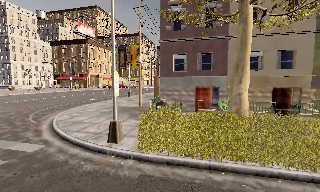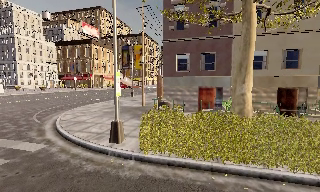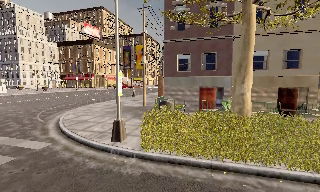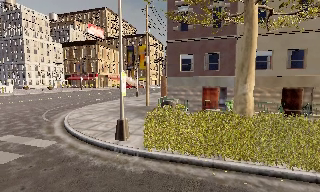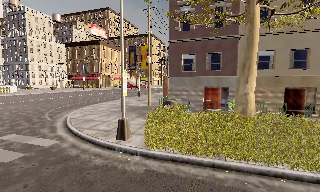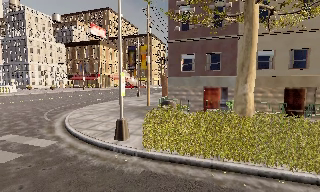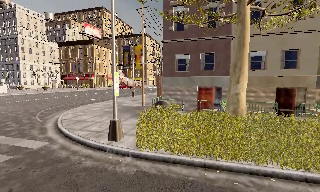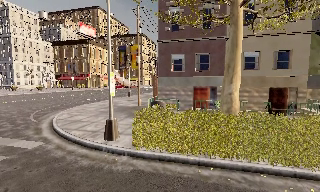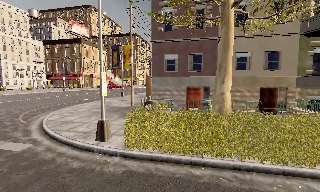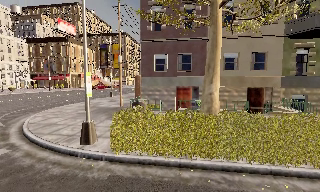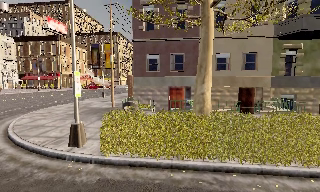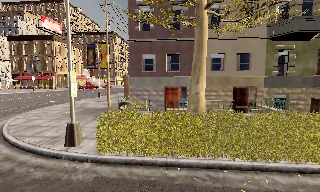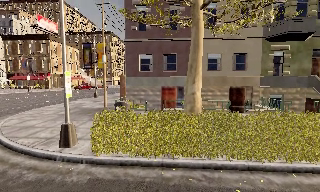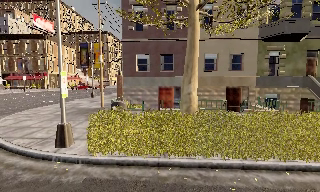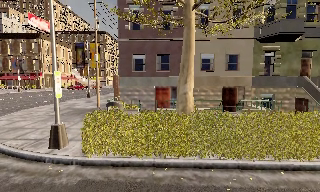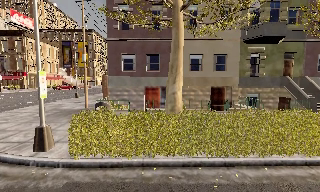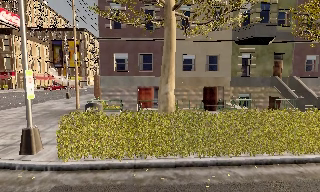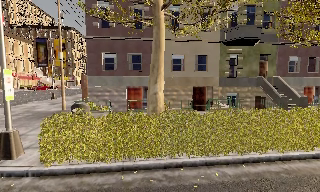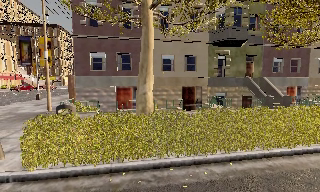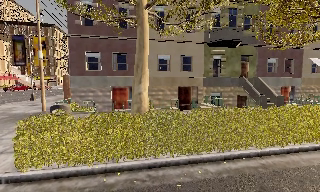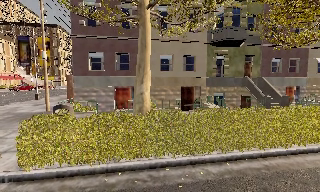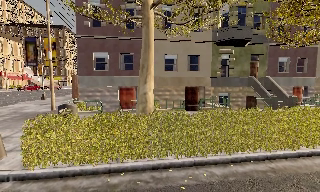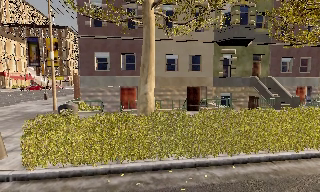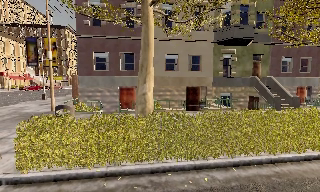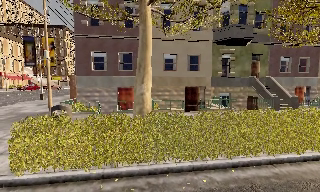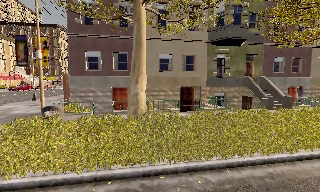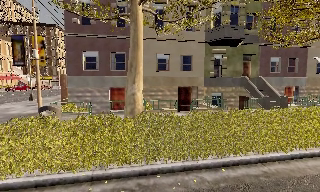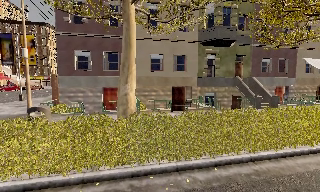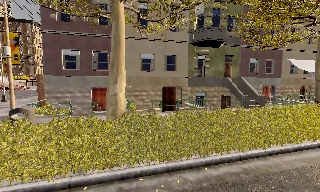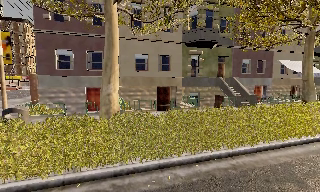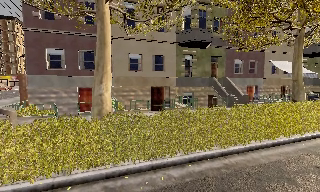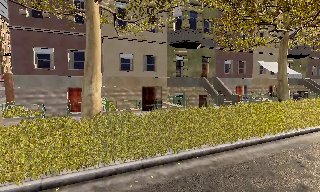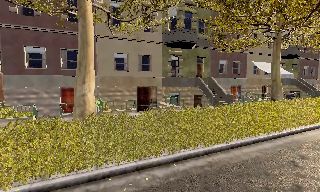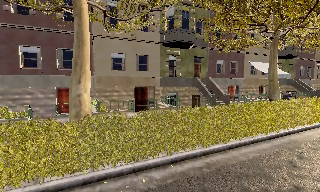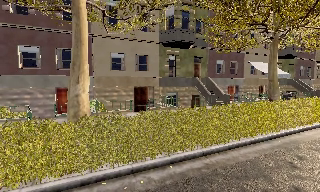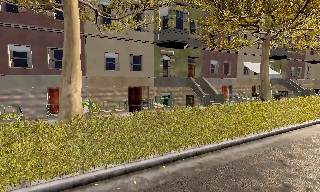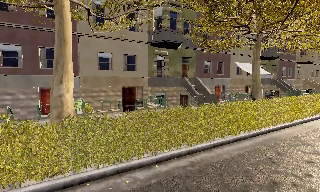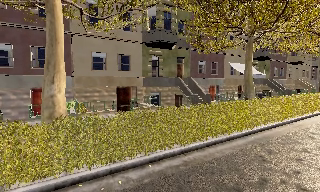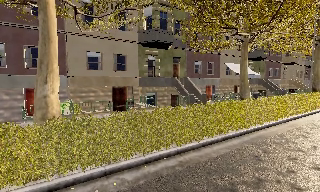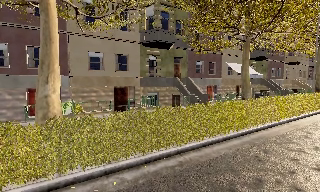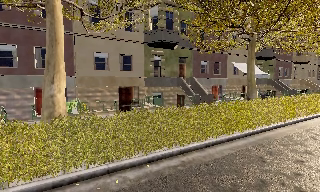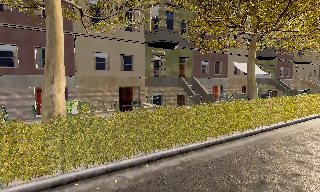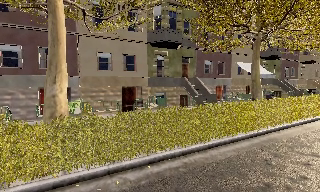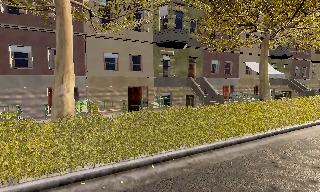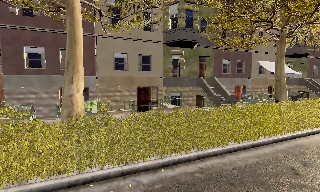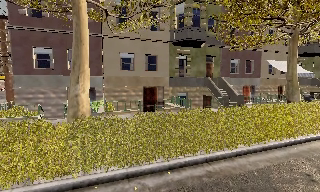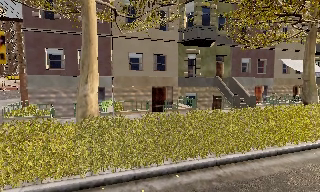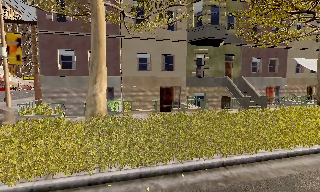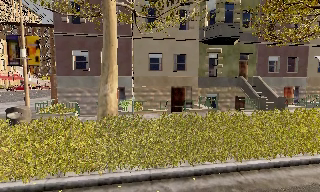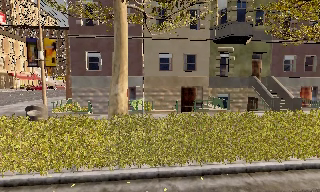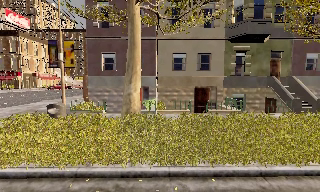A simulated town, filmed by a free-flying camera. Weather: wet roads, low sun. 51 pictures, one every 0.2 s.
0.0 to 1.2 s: The camera shifts only a little, or ends up much as it began.
1.2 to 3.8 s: The camera pans to its right, which is clockwise from overhead, by about 30 degrees. It travels to its right, about 0.5 m, so close, fixed things drift to the left.
3.8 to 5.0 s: The camera shifts only a little, or ends up much as it began.
5.0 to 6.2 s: The camera swings to its right by about 10 degrees, and the scene slides to the left.
6.2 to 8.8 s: The camera shifts only a little, or ends up much as it began.
8.8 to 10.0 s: The camera pans to its left, which is counterclockwise from overhead, by about 20 degrees.
The film runs backward here.
